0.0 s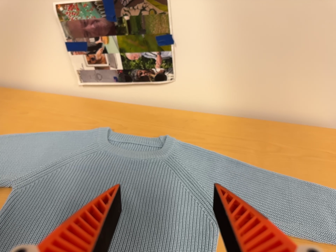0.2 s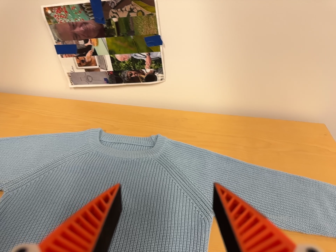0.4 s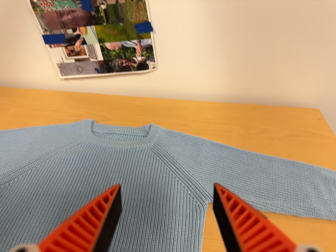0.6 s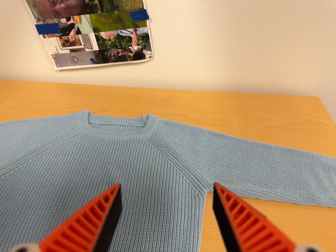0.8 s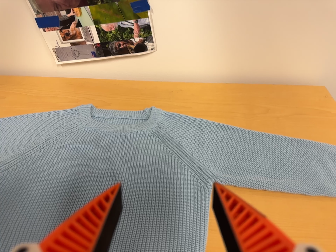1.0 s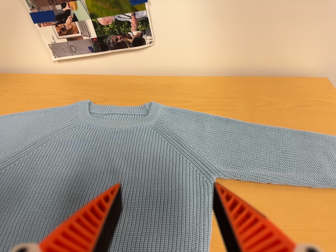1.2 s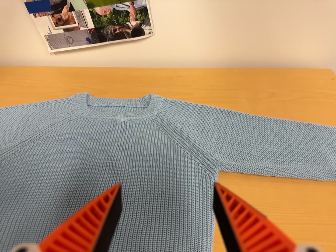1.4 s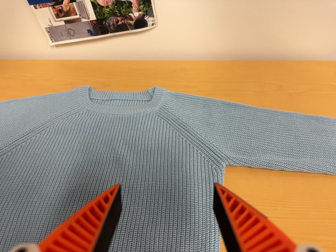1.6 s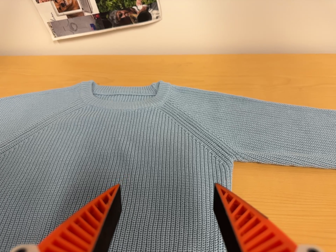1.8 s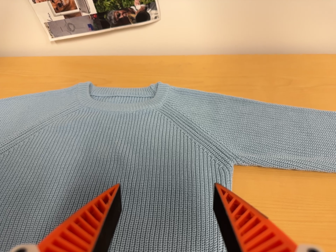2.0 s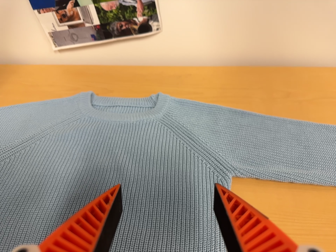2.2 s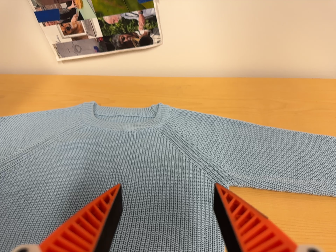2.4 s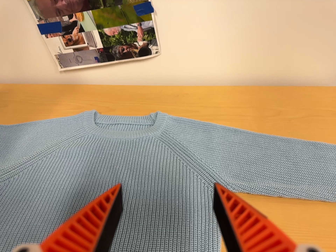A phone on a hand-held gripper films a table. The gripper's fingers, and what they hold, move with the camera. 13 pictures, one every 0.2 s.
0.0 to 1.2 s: The camera travels forward and toward the bottom of its view, about 7 cm, so what stands in front looms larger.
1.2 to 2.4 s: The camera shifts only a little, or ends up much as it began.
The film runs forward here.
